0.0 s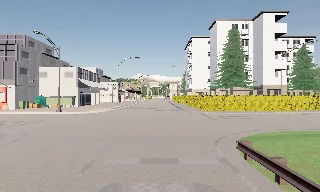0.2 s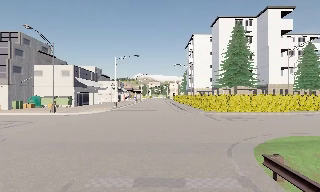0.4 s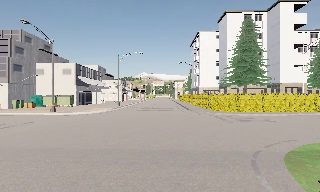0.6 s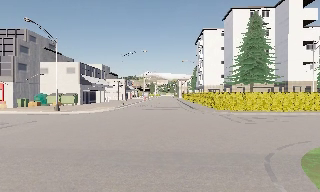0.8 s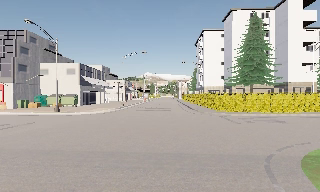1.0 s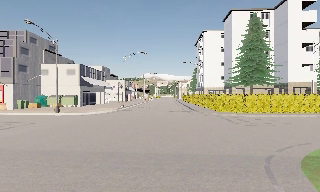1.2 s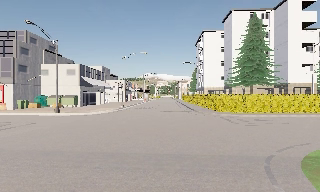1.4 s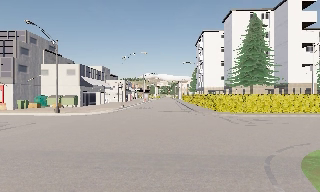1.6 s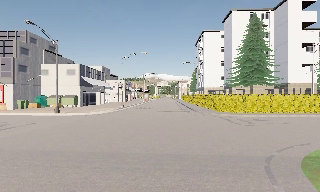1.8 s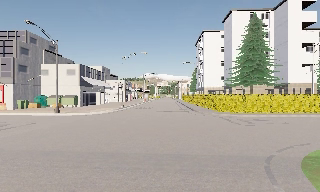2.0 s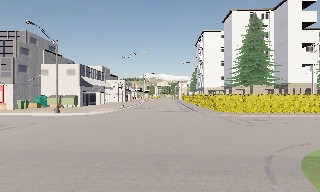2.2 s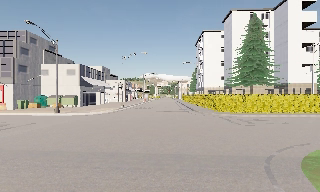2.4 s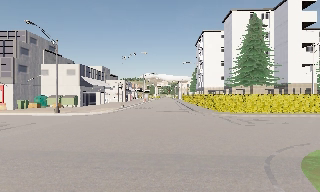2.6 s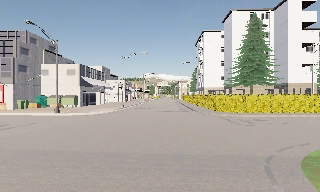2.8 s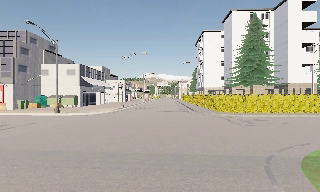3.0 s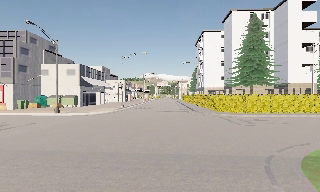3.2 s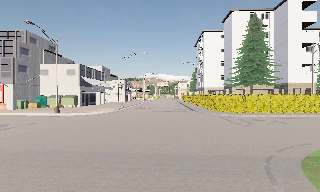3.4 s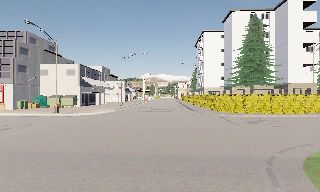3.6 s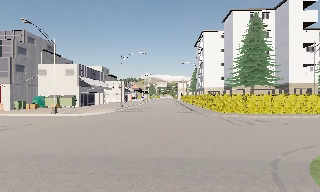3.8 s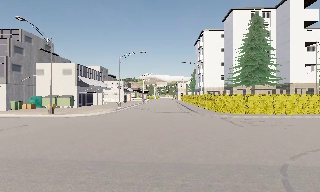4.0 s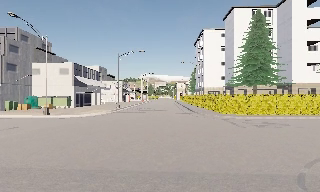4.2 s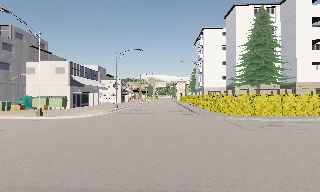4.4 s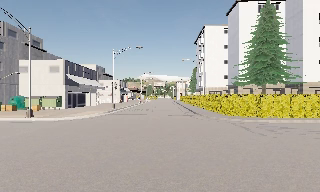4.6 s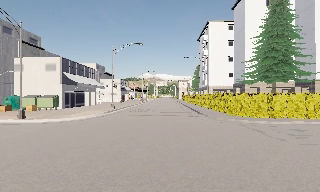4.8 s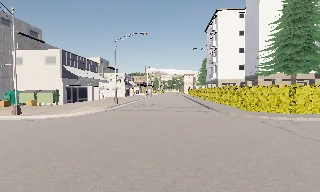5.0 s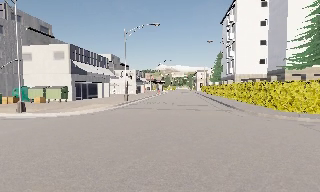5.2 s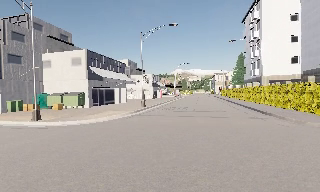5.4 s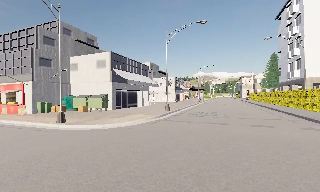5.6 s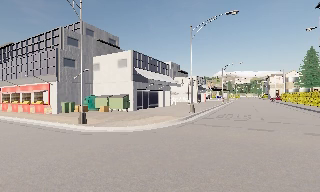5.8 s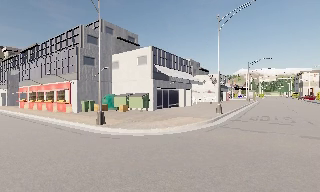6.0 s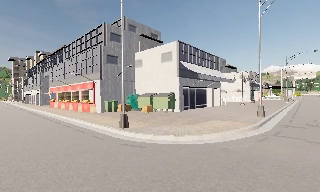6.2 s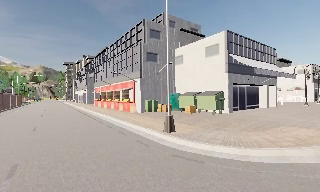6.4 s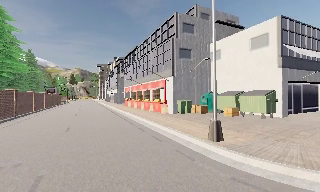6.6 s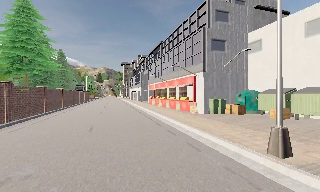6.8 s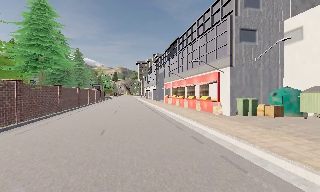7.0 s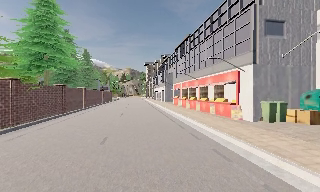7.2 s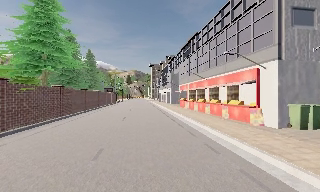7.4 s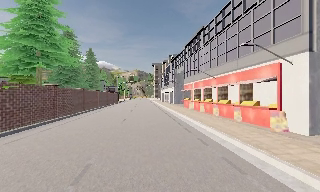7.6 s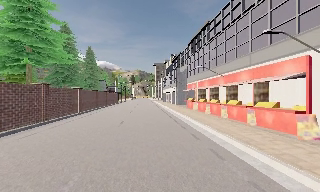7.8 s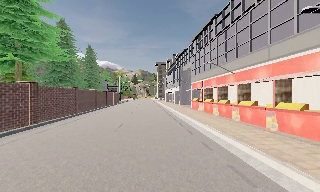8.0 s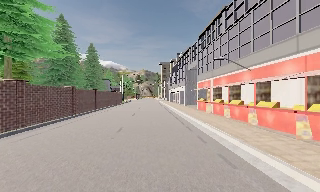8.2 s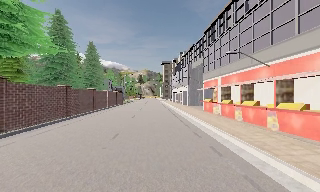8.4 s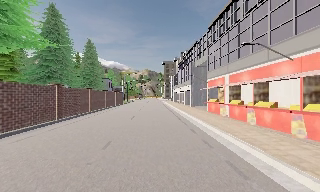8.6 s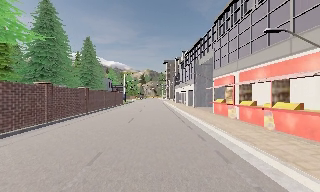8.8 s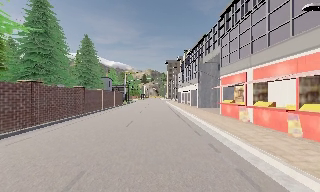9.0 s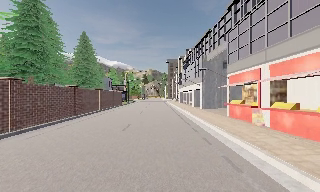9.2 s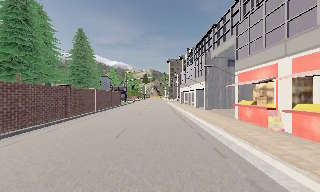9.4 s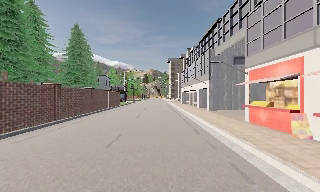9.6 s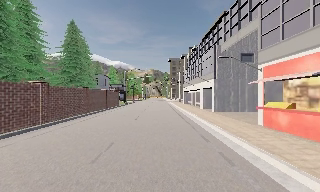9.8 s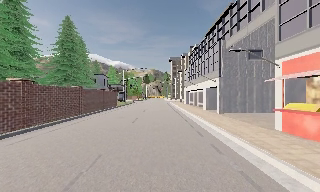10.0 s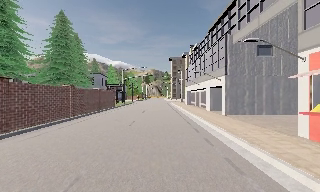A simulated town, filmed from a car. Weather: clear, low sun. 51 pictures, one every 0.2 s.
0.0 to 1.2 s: The camera travels forward, about 2.5 m, so what stands in front looms larger. It loses speed.
1.2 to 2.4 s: The camera keeps its place and its aim.
2.4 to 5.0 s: The camera travels forward, about 7 m, so what stands in front looms larger. It gains speed.
5.0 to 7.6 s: The camera swings to its left by about 75 degrees, and the scene slides to the right. It travels forward, about 16 m.
7.6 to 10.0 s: The camera travels forward, about 15 m, so what stands in front looms larger.
The film runs forward here.
